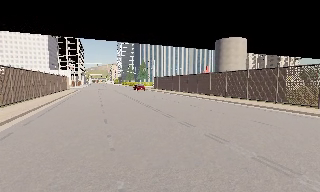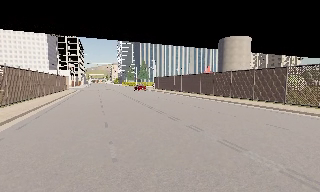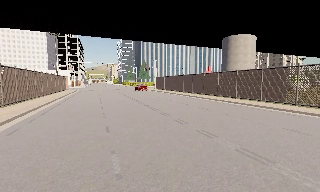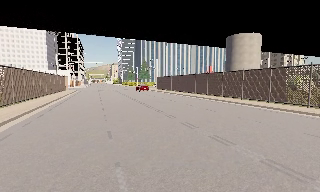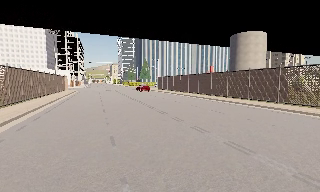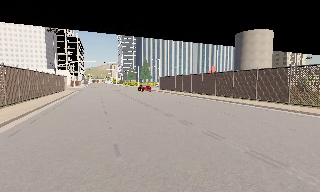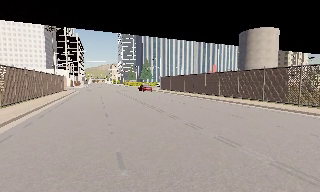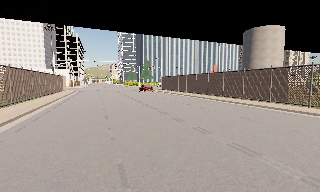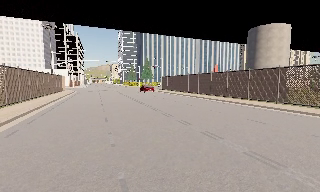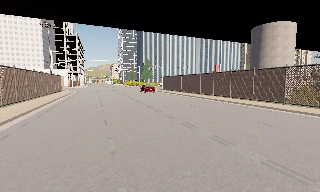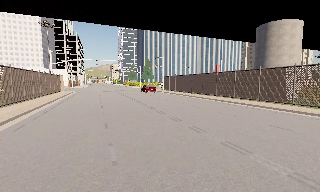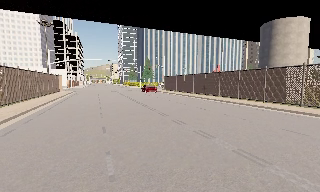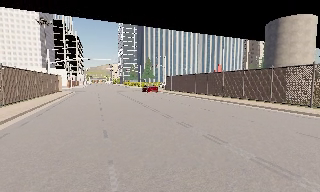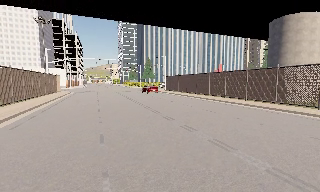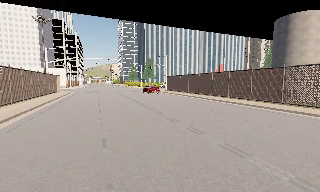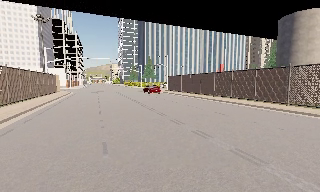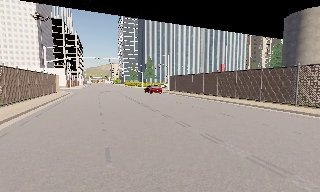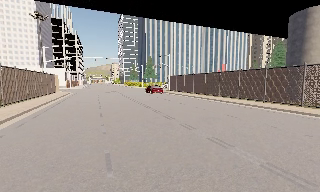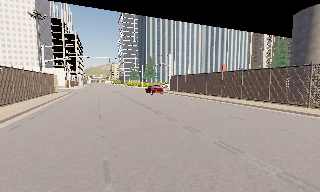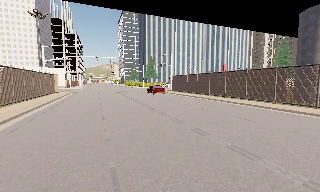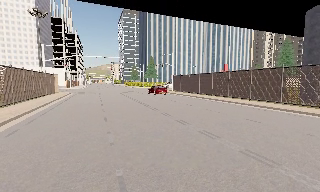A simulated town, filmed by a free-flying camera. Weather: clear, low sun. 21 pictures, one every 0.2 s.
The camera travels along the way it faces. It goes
forward.
0.0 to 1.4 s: The camera travels forward and to its left, about 5 m, so what stands in front looms larger.
1.4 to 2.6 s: The camera travels forward, about 3.5 m, so what stands in front looms larger.
2.6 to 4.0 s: The camera travels forward and to its left, about 3 m, so what stands in front looms larger.
The film runs backward here.
